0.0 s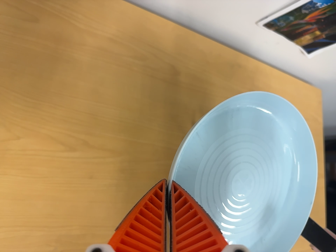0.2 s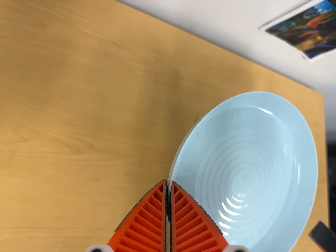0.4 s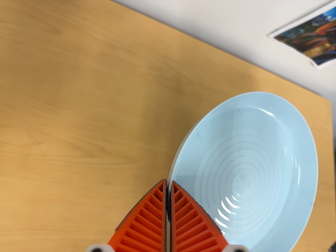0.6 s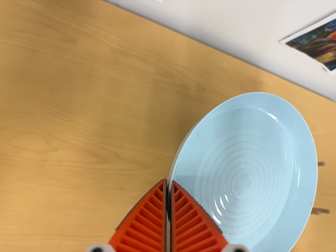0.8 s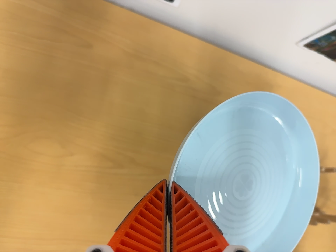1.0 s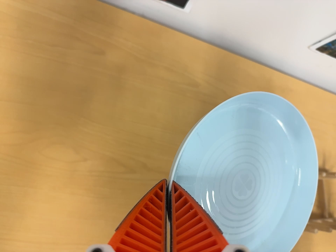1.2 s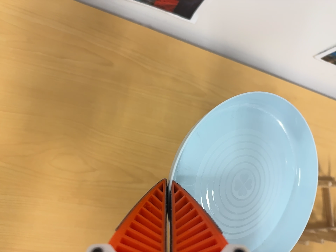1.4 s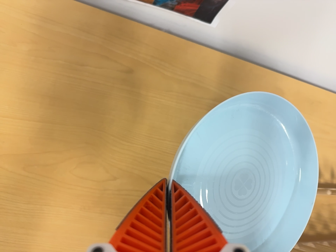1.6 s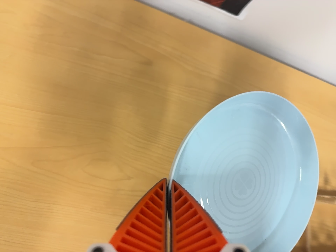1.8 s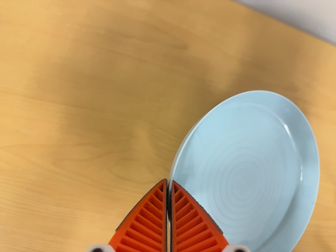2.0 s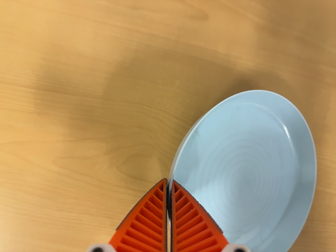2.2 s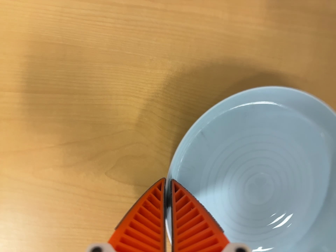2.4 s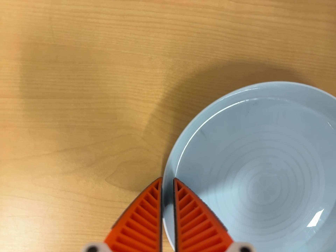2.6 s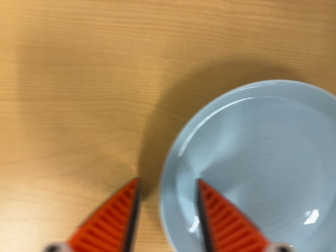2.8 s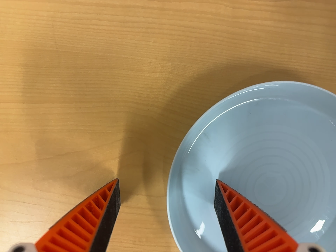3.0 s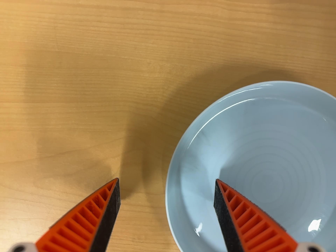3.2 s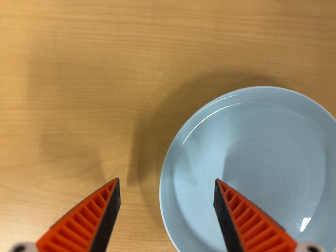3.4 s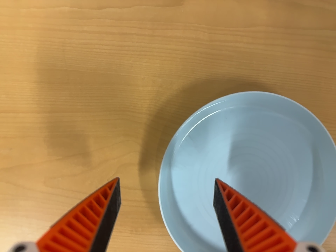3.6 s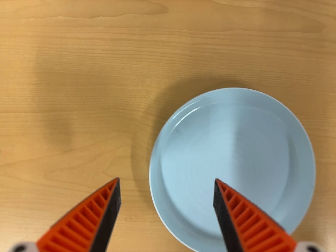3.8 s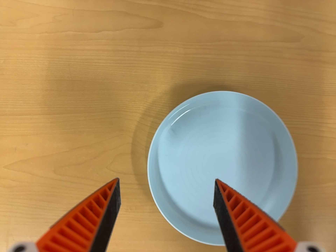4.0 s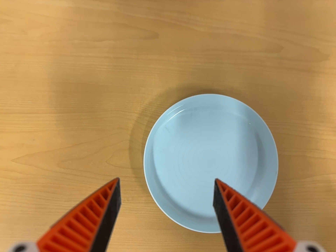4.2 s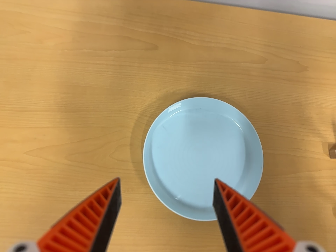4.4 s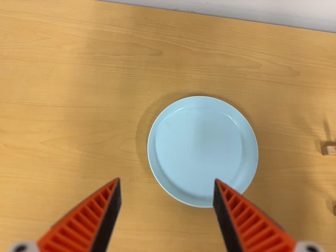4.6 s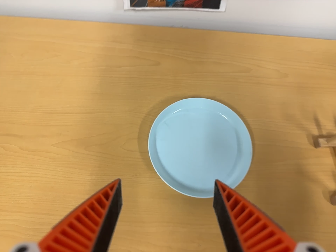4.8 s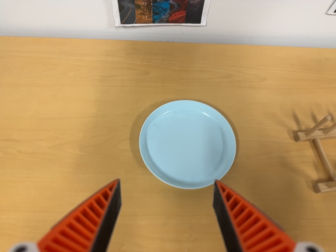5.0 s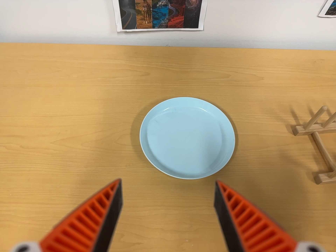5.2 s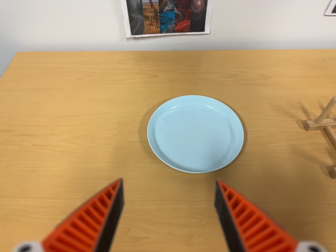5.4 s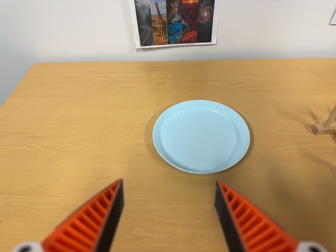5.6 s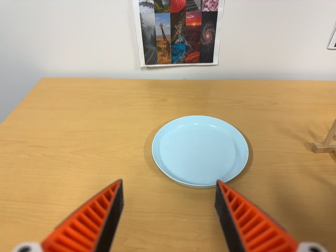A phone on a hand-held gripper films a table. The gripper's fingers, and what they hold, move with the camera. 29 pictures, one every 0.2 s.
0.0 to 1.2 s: The camera travels to its left, about 5 cm, so close, fixed things drift to the right.
1.2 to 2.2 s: The scene slides to the right, as the camera pans about 20 degrees to its left. It travels forward, about 22 cm, so what stands in front looms larger. Its aim tips toward the bottom of its view by about 15 degrees.
2.2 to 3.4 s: The camera travels backward, about 5 cm, so what stands in front gets smaller.
3.4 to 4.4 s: The camera travels backward and toward the bottom of its view, about 20 cm, so what stands in front gets smaller. Its aim tips toward the top of its view by about 15 degrees.
4.4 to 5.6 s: The camera travels toward the bottom of its view, about 26 cm. Its aim tips toward the top of its view by about 30 degrees.
The film runs backward here.
